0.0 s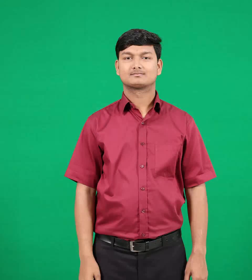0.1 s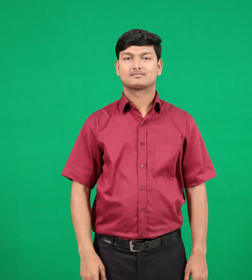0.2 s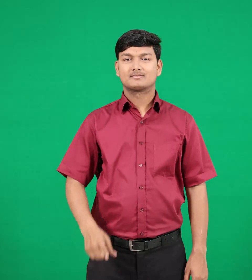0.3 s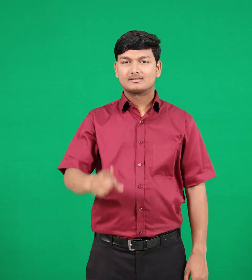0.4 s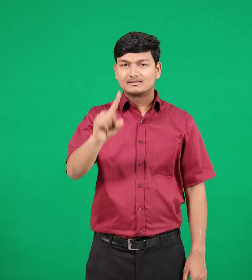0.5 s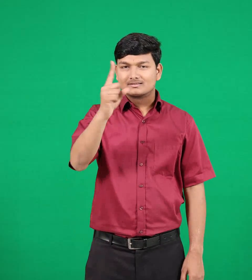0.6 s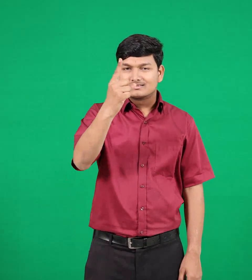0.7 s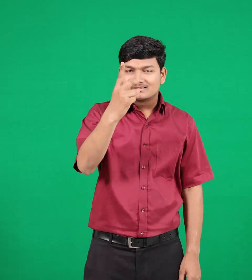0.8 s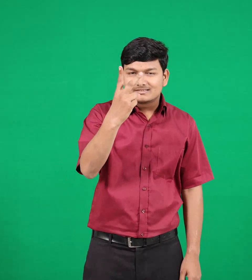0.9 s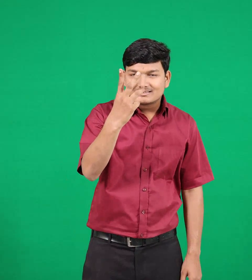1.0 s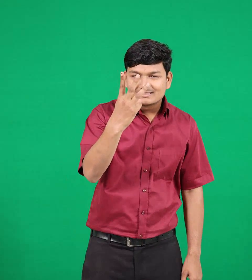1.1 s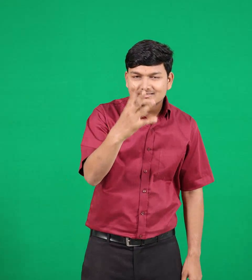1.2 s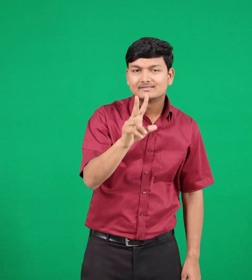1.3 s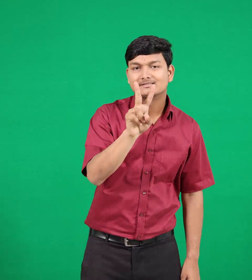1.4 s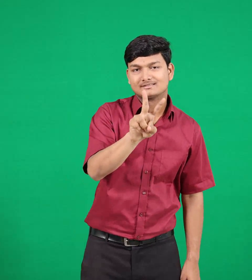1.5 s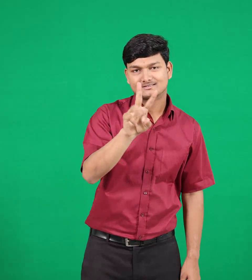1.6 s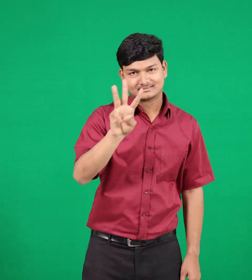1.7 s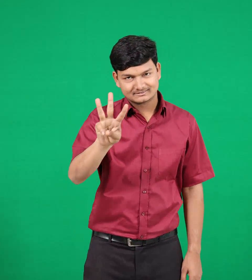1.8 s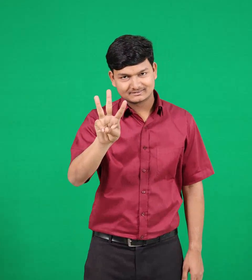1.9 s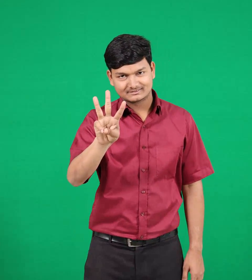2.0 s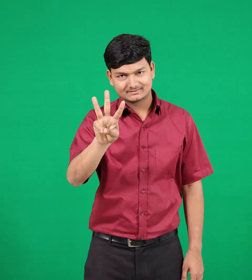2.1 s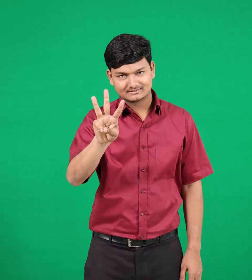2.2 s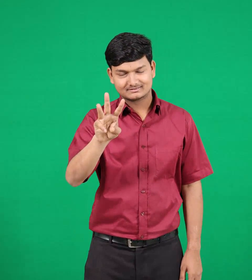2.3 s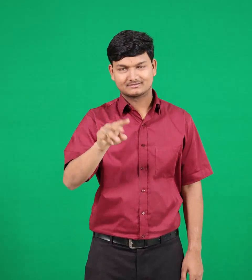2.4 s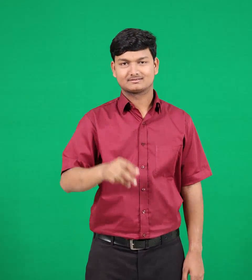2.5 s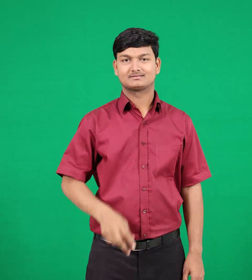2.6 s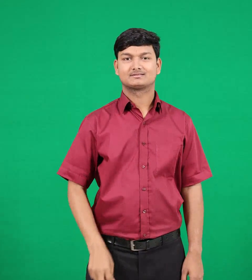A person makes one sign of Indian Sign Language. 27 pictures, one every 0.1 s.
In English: twentythird
